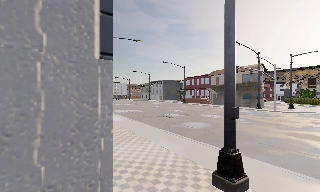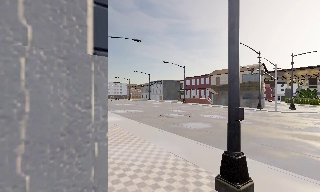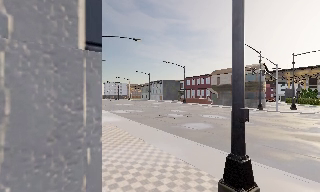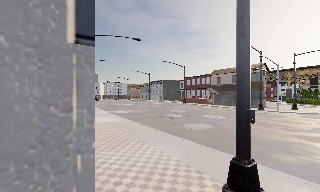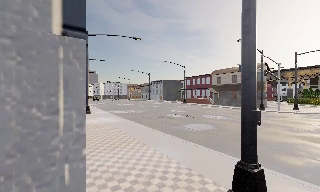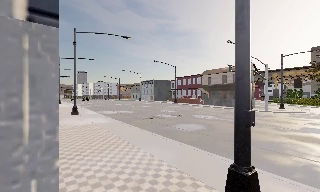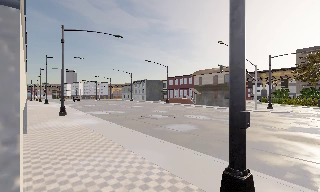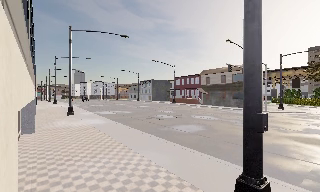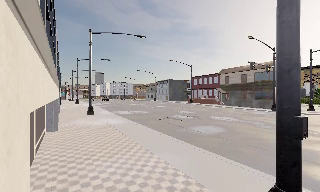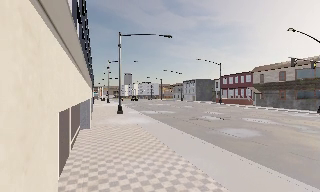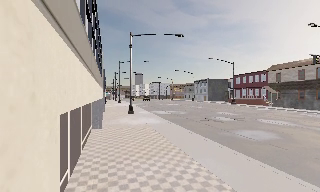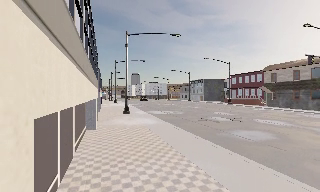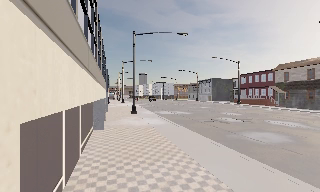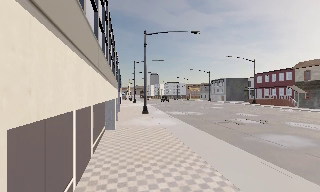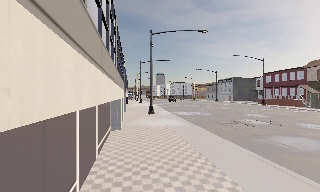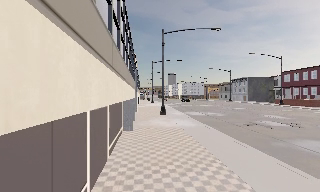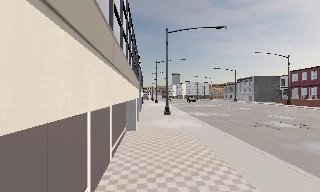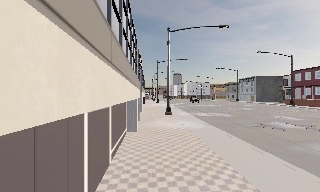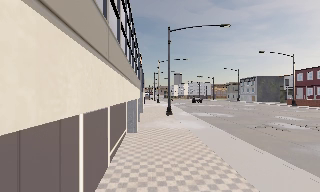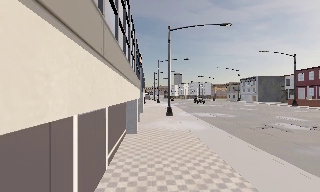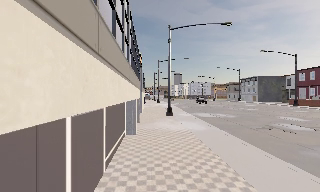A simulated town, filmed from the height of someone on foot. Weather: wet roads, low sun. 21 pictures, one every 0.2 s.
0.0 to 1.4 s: The camera travels forward, about 1.5 m, so what stands in front looms larger.
1.4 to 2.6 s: The scene slides to the right, as the camera pans about 25 degrees to its left. It travels forward, about 1.5 m, so what stands in front looms larger.
2.6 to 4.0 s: The camera travels forward, about 1.5 m, so what stands in front looms larger.
The film runs forward here.
